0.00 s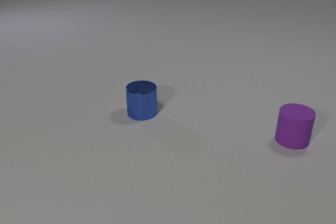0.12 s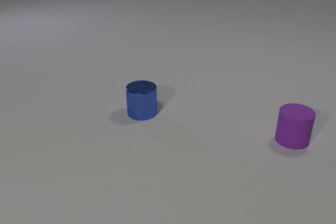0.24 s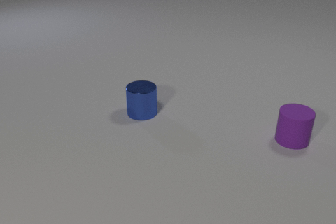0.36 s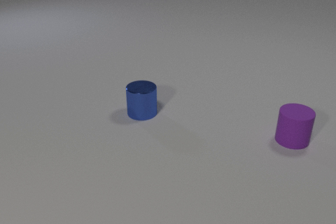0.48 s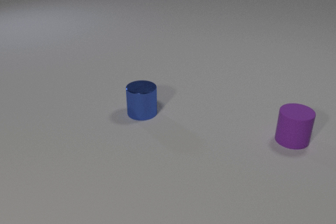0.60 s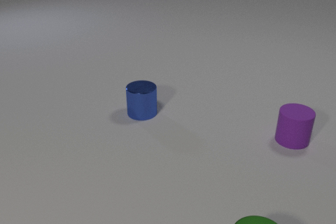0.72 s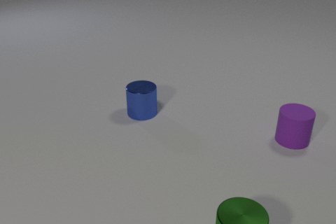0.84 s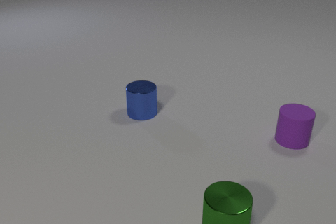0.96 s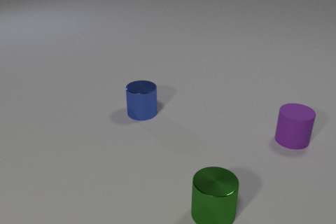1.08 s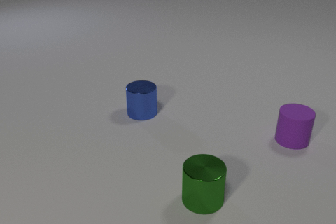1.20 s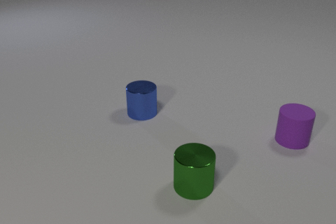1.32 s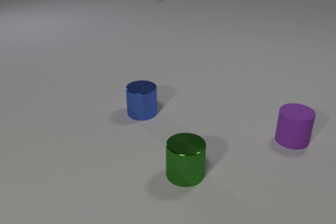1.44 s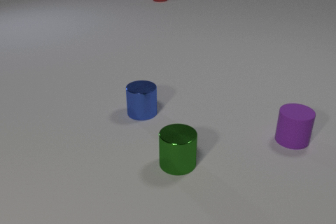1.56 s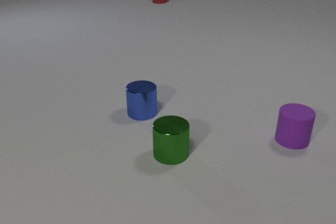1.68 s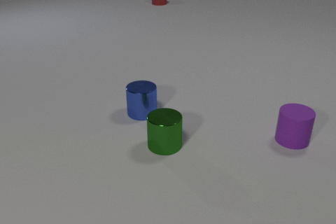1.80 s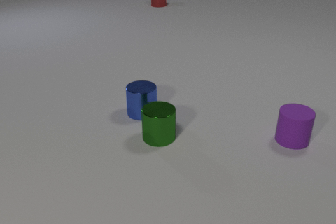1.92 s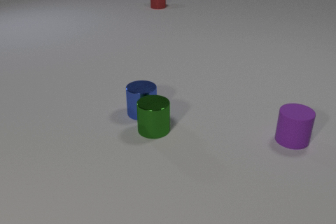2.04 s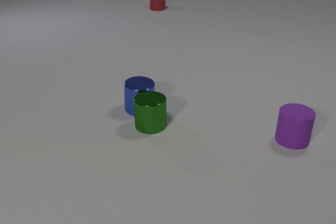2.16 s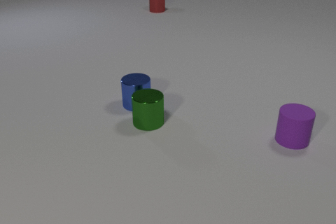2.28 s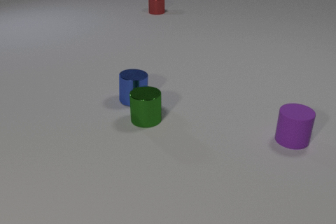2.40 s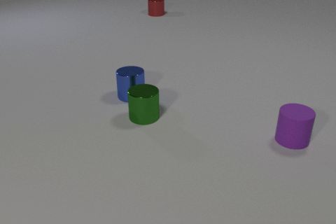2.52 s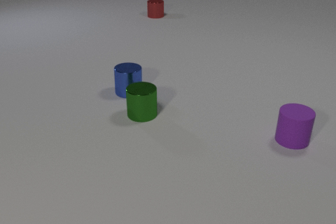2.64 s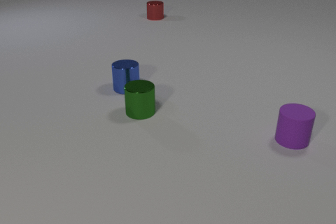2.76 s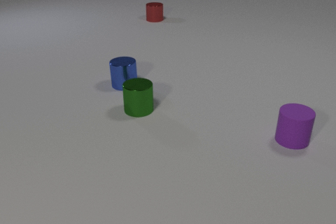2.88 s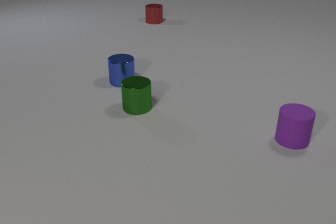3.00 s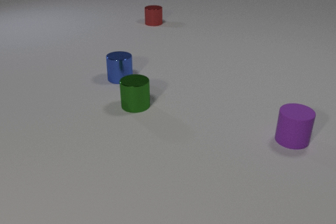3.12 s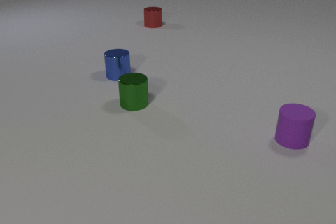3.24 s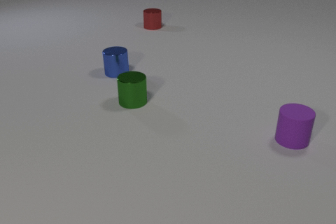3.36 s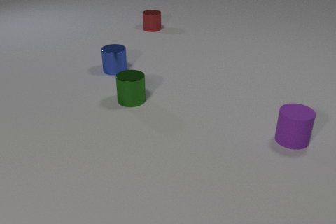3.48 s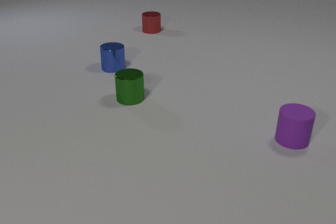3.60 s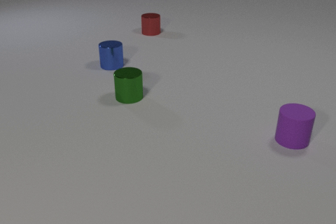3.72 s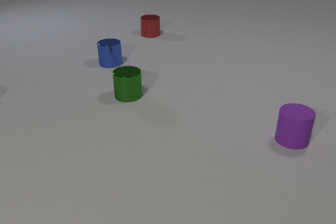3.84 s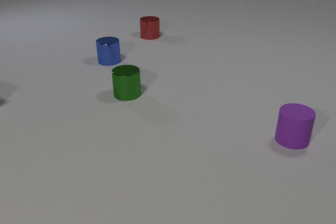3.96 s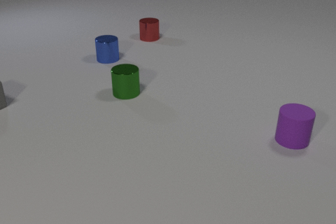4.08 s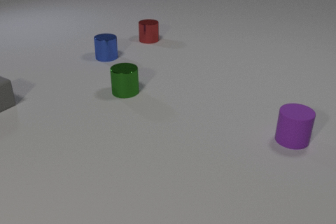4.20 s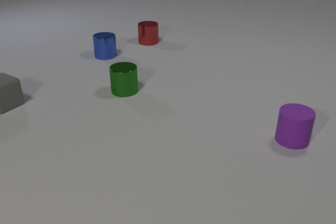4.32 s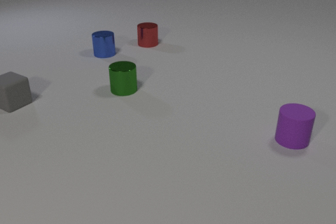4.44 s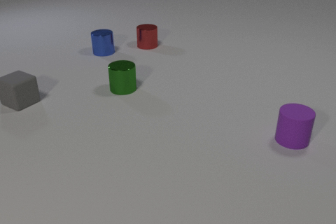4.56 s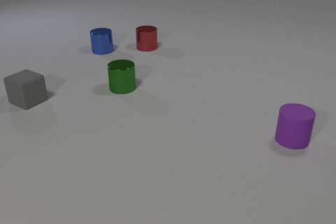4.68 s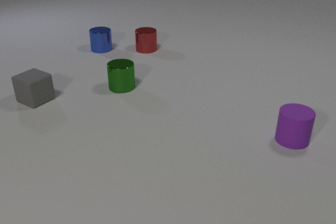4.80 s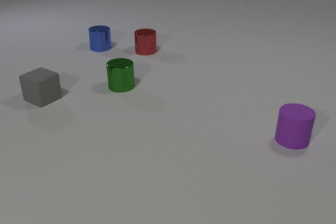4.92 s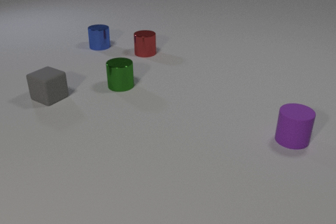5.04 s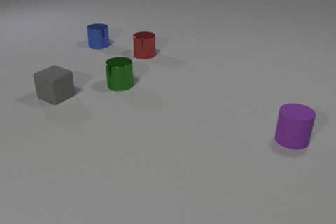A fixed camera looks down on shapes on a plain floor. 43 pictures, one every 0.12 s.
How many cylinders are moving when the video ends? 3.
How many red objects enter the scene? 1.
What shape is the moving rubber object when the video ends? cube.
0.00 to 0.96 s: The green metal cylinder comes in at the bottom edge, slides away from the camera and to the left.
0.96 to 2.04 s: The green metal cylinder slides away from the camera and to the left. The blue metal cylinder slides away from the camera. The red metal cylinder comes in at the top edge, slides toward the camera. The green metal cylinder and the blue metal cylinder collide.
2.04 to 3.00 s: The green metal cylinder slides away from the camera. The blue metal cylinder slides away from the camera. The red metal cylinder slides toward the camera.
3.00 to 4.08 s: The green metal cylinder slides away from the camera. The blue metal cylinder slides away from the camera. The gray rubber cube comes in at the left edge, slides to the right. The red metal cylinder slides toward the camera.
4.08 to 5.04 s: The green metal cylinder slides away from the camera. The blue metal cylinder slides away from the camera. The gray rubber cube slides to the right. The red metal cylinder slides toward the camera.
